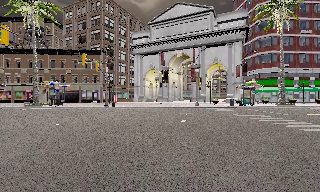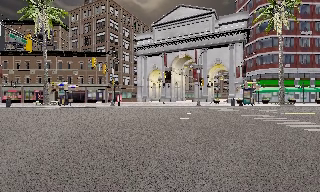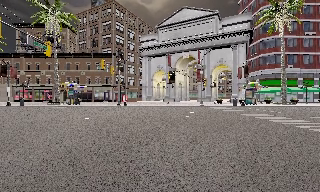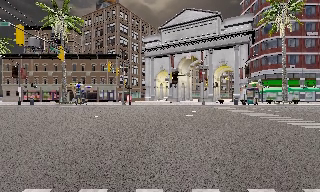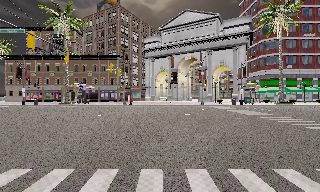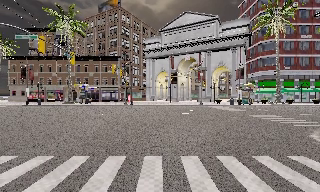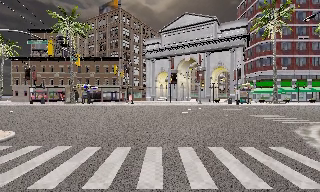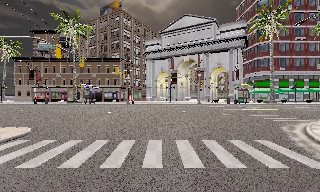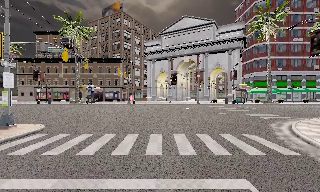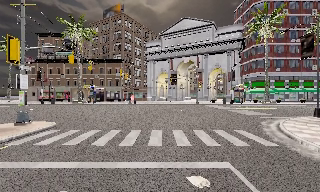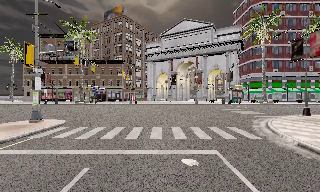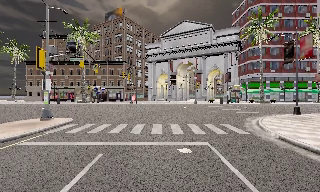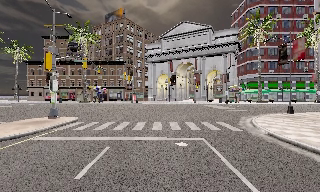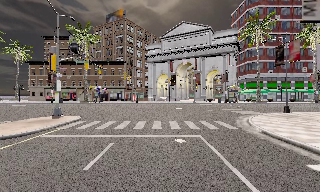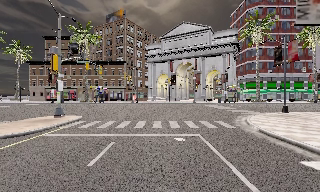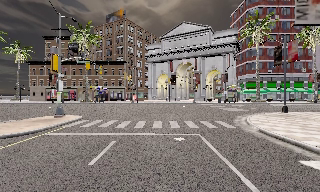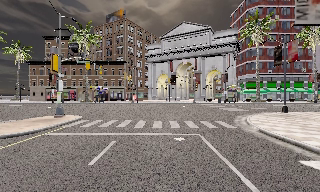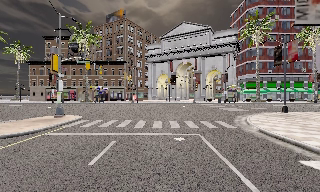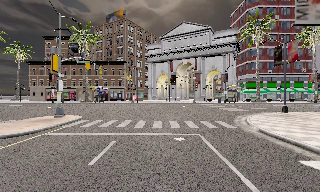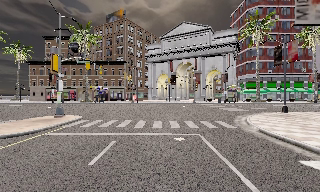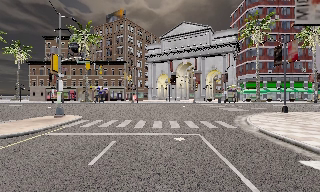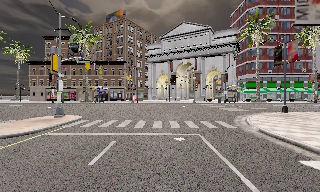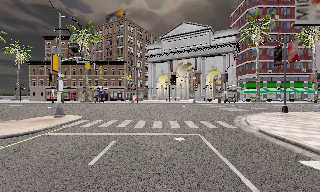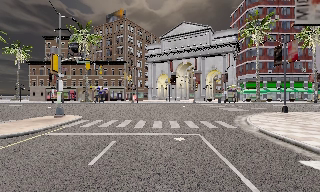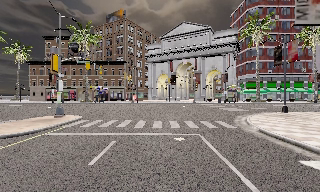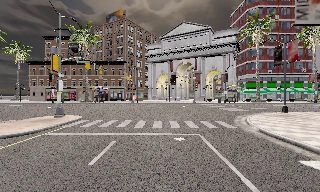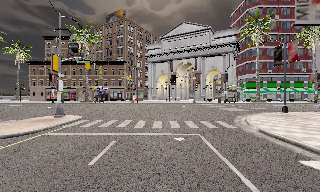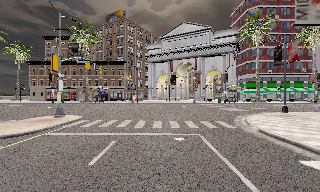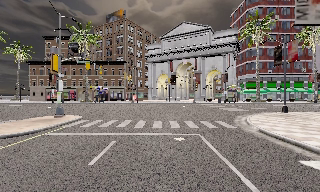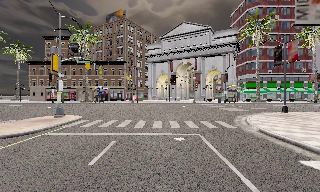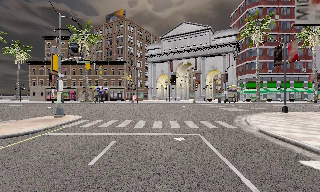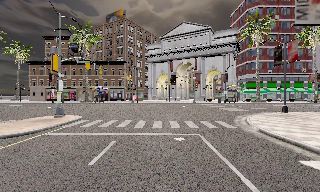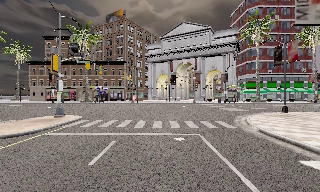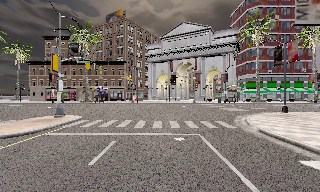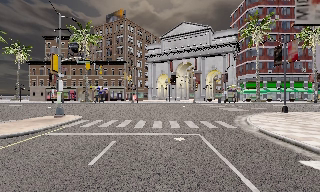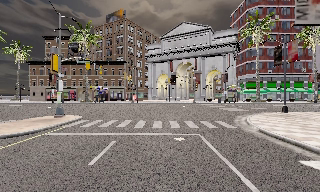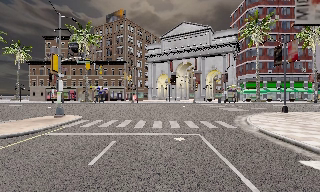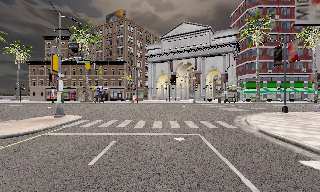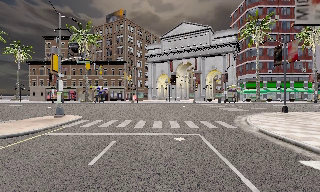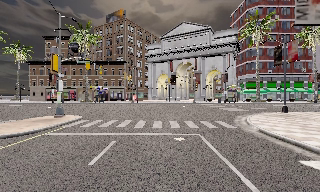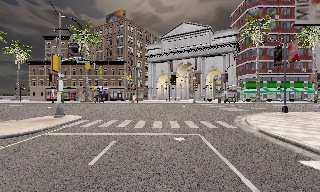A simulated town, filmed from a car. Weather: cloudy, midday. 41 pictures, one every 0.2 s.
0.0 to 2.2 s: The camera travels backward, about 10 m, so what stands in front gets smaller.
2.2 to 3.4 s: The camera travels backward, about 1.5 m, so what stands in front gets smaller. It loses speed.
3.4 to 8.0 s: The camera keeps its place and its aim.
The film runs backward here.
